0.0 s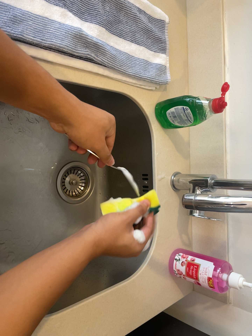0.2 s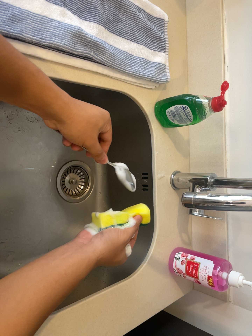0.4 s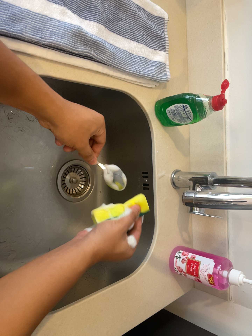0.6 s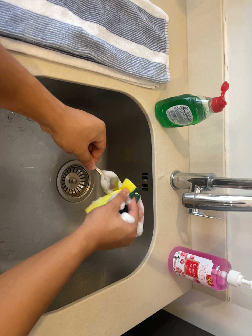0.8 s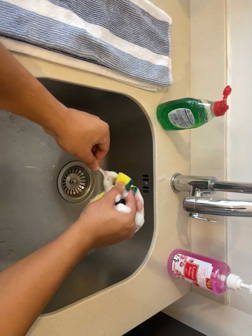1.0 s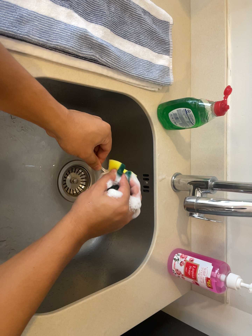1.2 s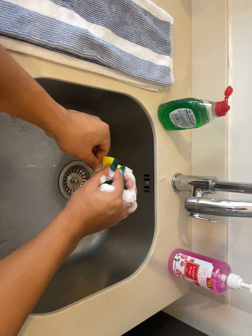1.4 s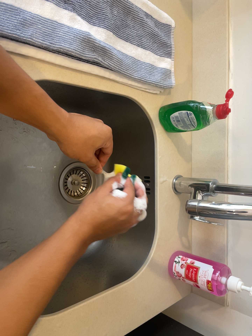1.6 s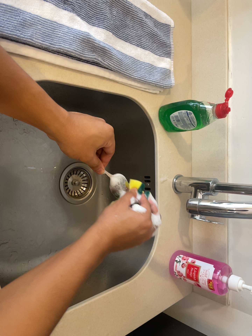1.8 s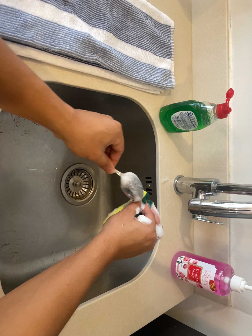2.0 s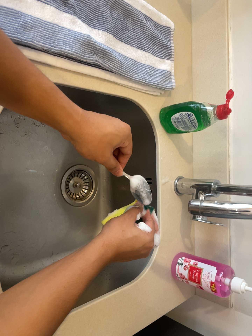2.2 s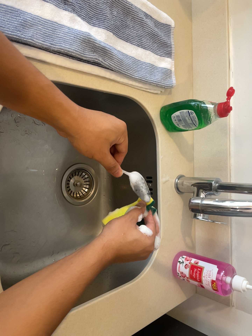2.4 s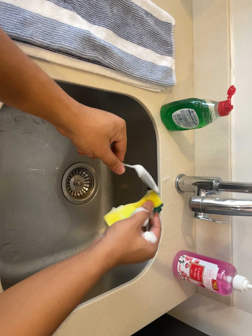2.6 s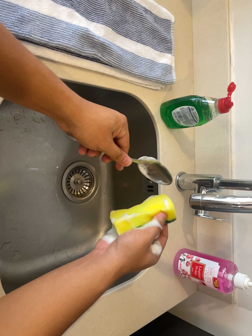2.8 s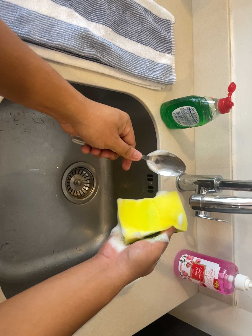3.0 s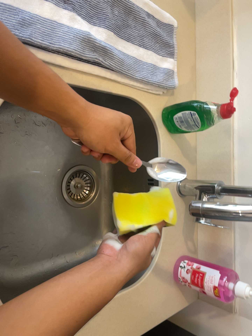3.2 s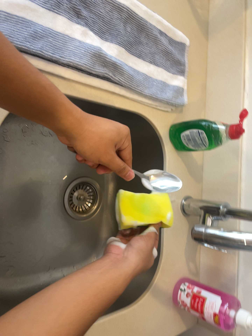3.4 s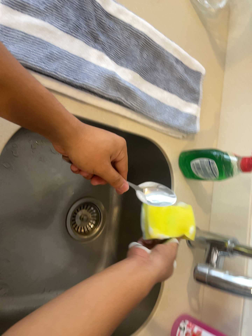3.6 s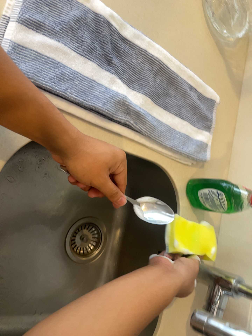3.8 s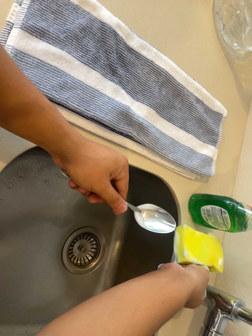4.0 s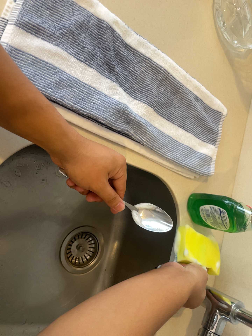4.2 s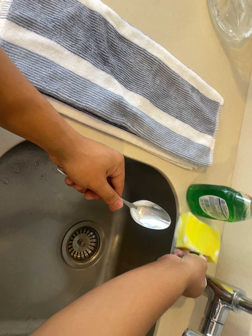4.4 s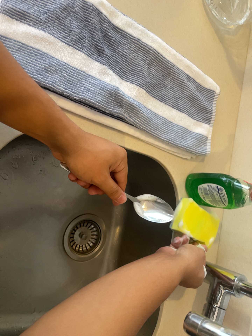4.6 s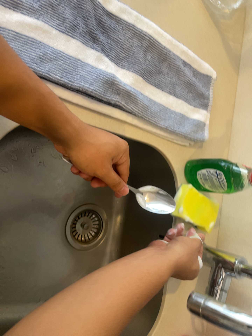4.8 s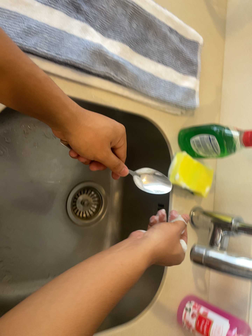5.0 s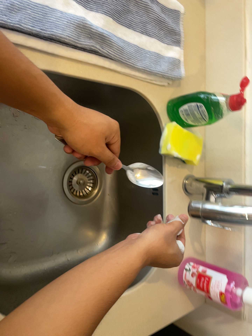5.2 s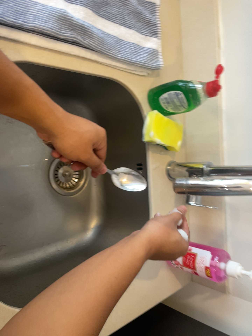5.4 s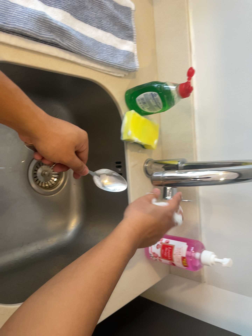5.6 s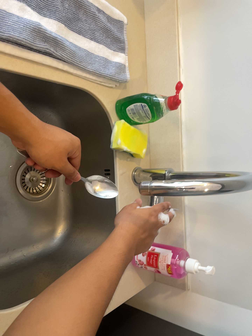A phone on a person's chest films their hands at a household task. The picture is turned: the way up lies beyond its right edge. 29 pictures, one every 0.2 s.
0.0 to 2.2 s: The camera keeps its place and its aim.
2.2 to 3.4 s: The camera rolls about its line of sight by about 10 degrees, and the scene rotates clockwise.
3.4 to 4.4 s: The camera shifts only a little, or ends up much as it began.
4.4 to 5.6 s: The scene slides to the left, as the camera pans about 15 degrees to its right. It travels backward and toward the bottom of its view, about 12 cm, so what stands in front gets smaller. Its aim tips toward the bottom of its view by about 10 degrees, and the scene shifts upward. It rolls about its line of sight by about 15 degrees, and the scene rotates counterclockwise.
The film runs forward here.
